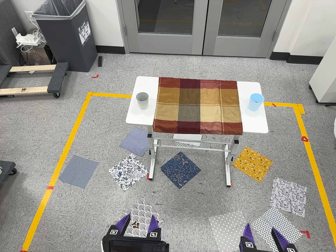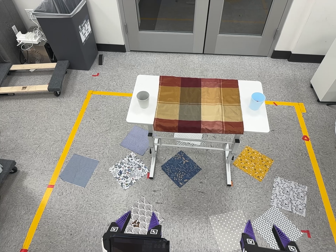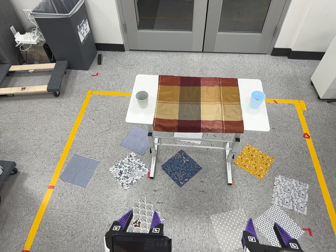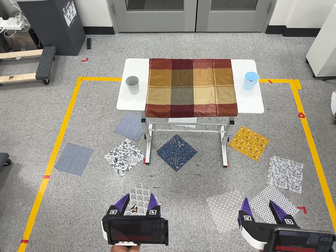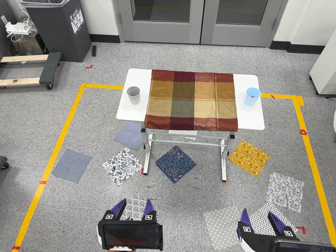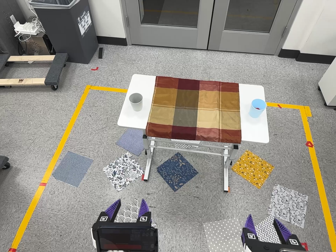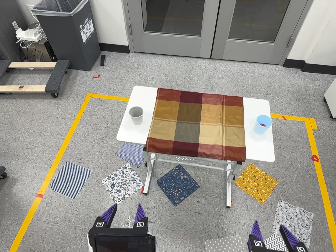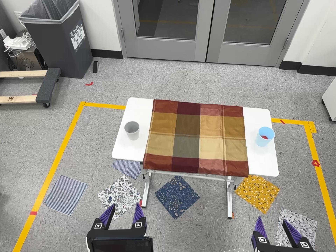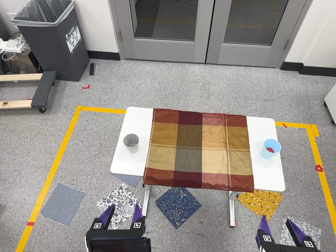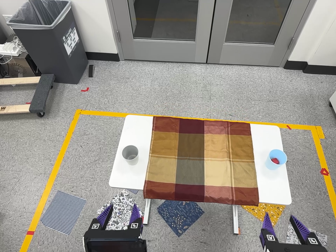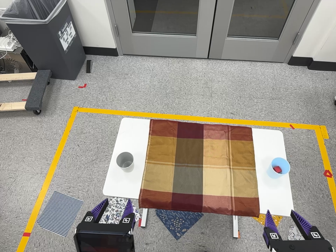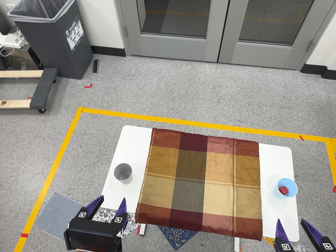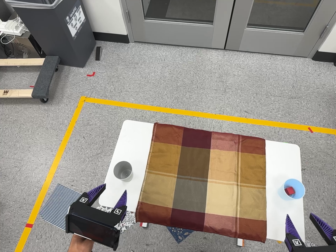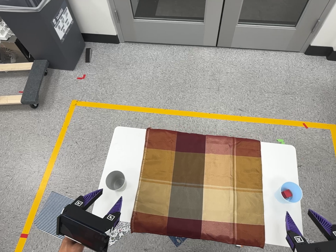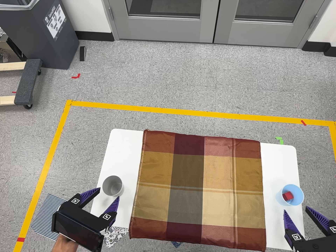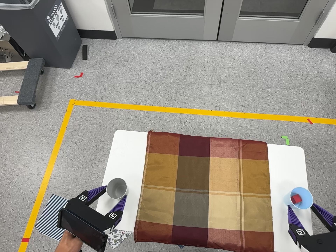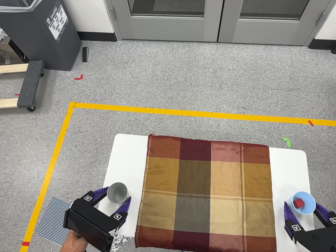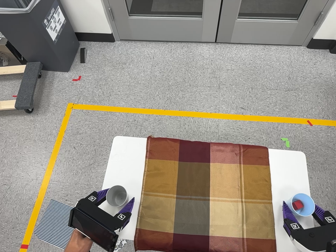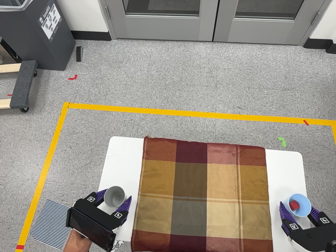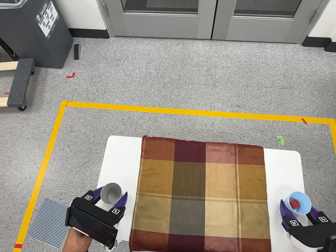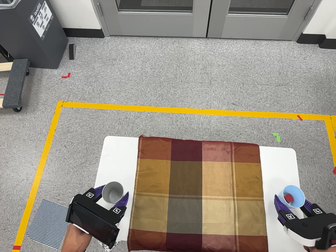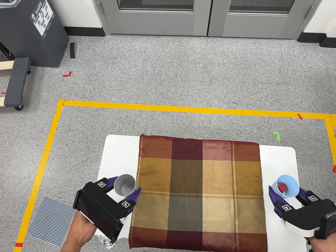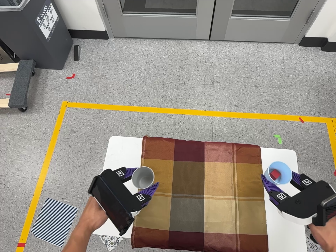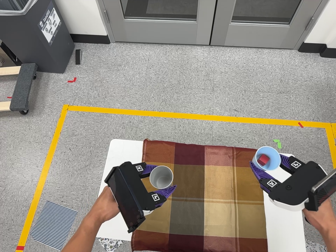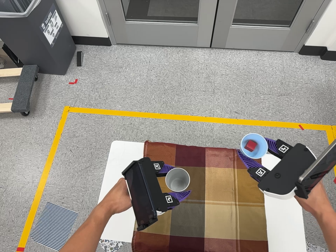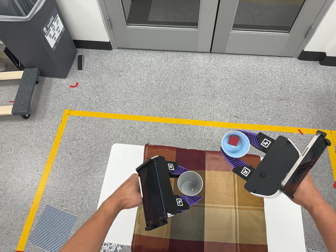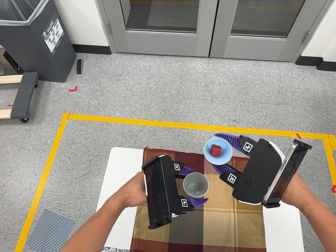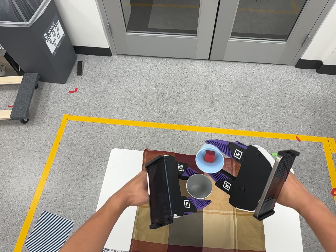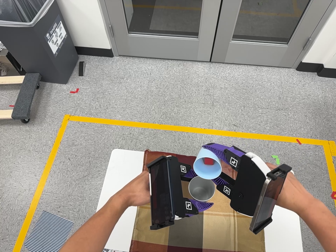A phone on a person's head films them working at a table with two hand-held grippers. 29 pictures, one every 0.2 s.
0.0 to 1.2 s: The camera travels toward the top of its view, forward and to its right, about 20 cm, so close, fixed things drift downward.
1.2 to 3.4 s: The camera travels toward the top of its view and forward, about 60 cm, so close, fixed things drift downward. Its aim tips toward the bottom of its view by about 10 degrees.
3.4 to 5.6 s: The camera travels backward, about 5 cm, so what stands in front gets smaller.
The film runs forward here.
